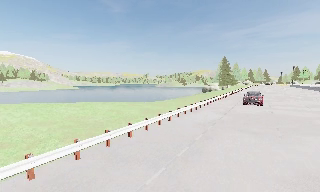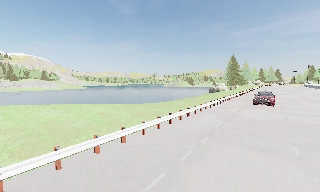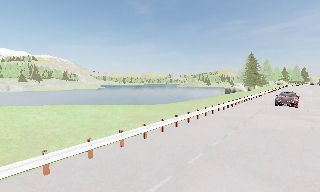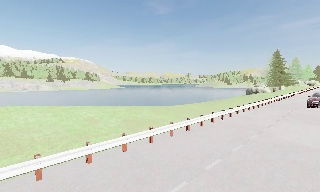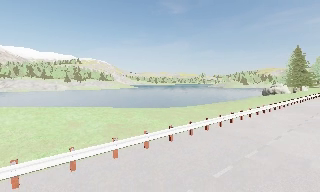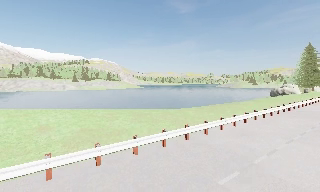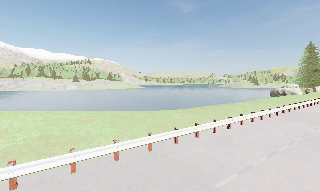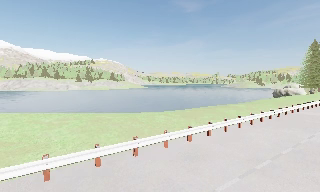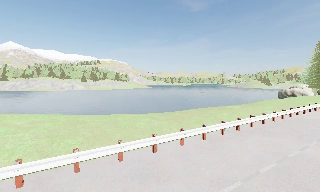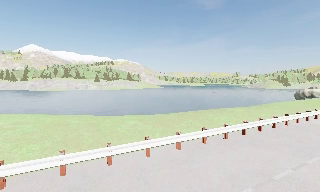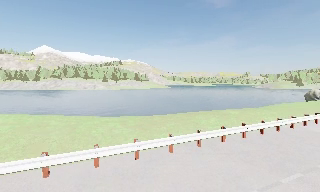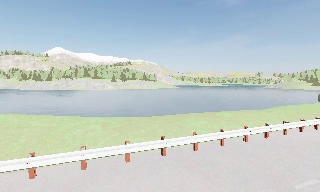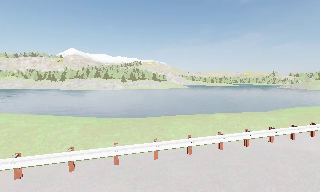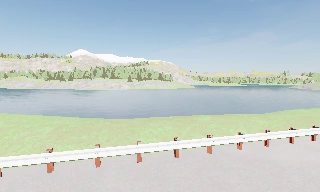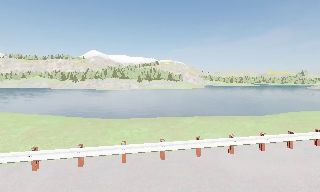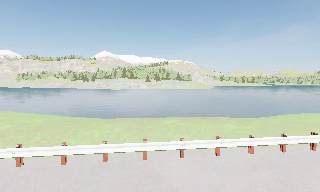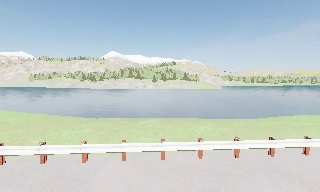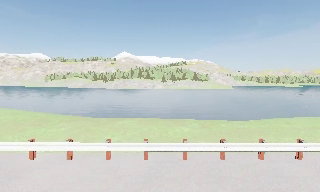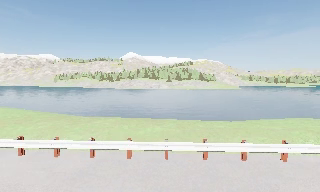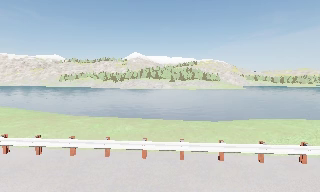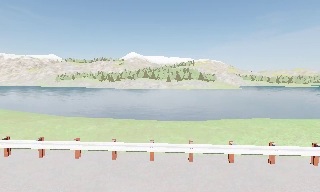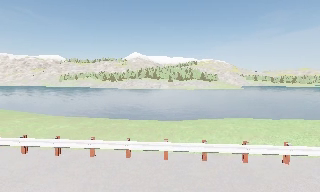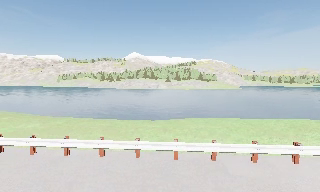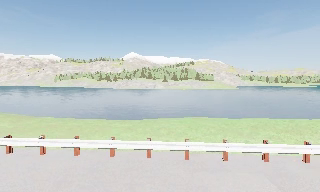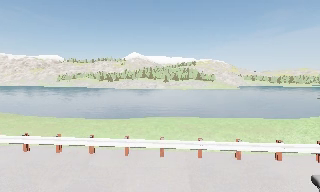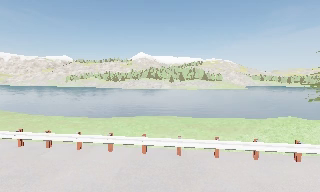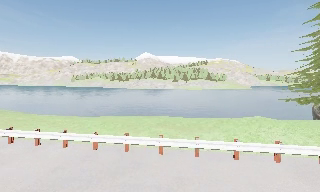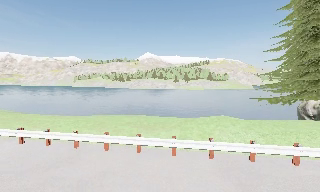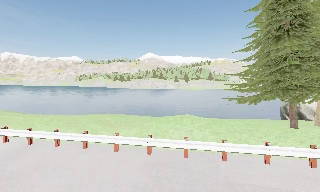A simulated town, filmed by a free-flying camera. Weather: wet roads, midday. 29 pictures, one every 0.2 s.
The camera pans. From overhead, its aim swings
counterclockwise.
0.0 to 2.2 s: The camera pans to its left, which is counterclockwise from overhead, by about 35 degrees. It travels to its right and forward, about 25 m, so close, fixed things drift to the left.
2.2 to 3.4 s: The camera pans to its left, which is counterclockwise from overhead, by about 20 degrees. It travels to its right, about 14 m, so close, fixed things drift to the left.
3.4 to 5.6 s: The camera pans to its left, which is counterclockwise from overhead, by about 10 degrees. It travels to its right, about 25 m, so close, fixed things drift to the left.
The film runs backward here.
